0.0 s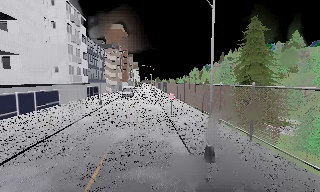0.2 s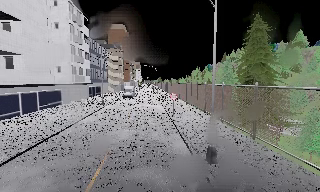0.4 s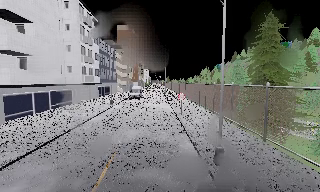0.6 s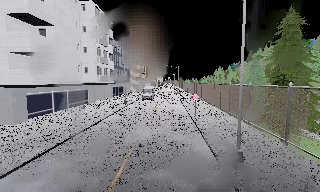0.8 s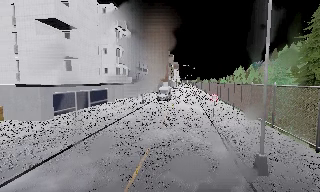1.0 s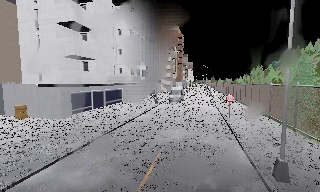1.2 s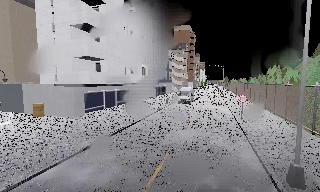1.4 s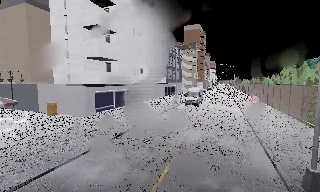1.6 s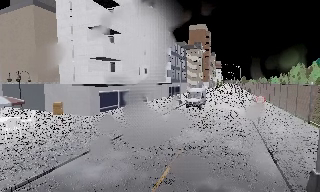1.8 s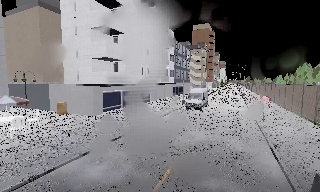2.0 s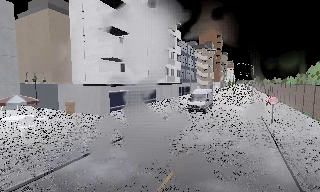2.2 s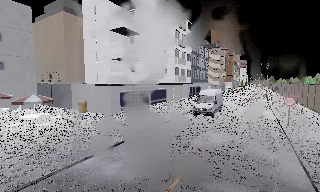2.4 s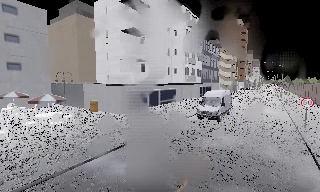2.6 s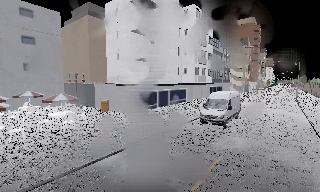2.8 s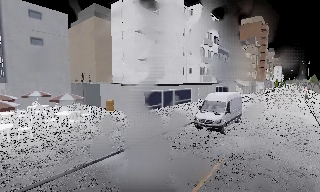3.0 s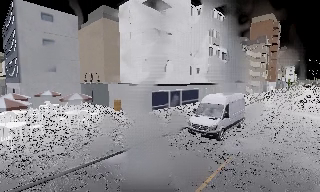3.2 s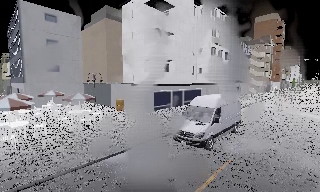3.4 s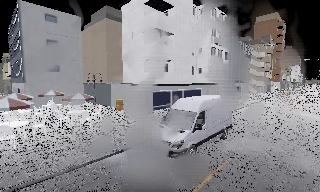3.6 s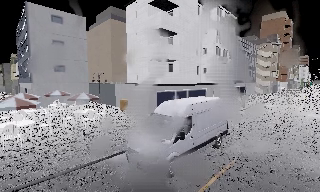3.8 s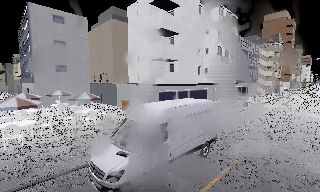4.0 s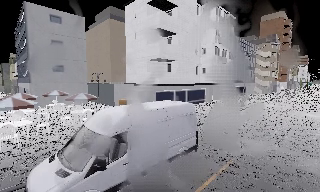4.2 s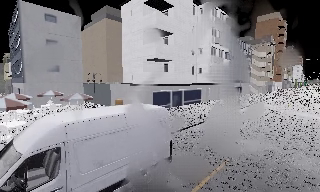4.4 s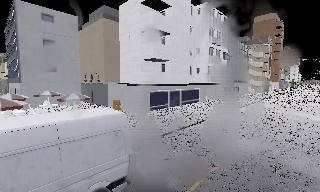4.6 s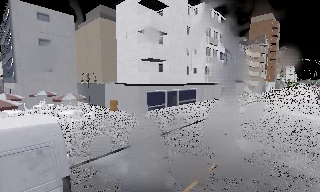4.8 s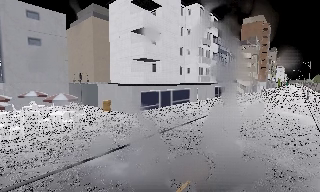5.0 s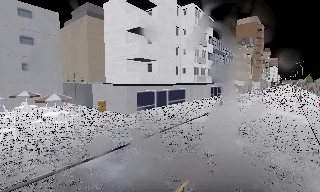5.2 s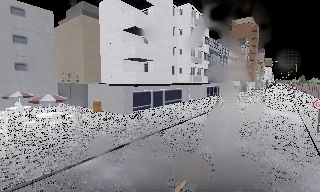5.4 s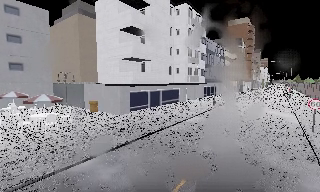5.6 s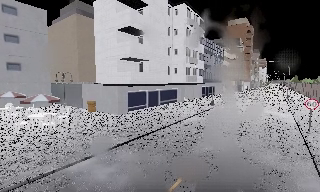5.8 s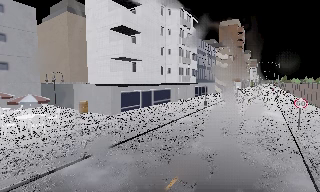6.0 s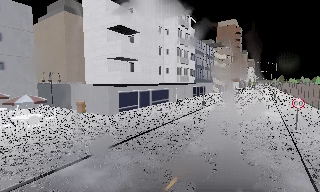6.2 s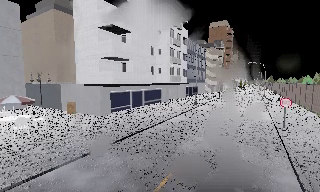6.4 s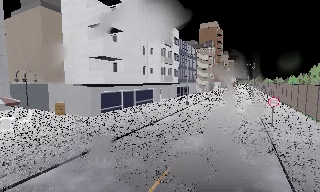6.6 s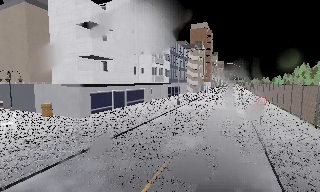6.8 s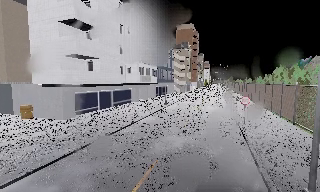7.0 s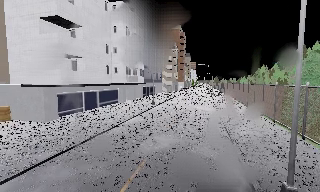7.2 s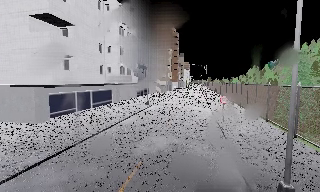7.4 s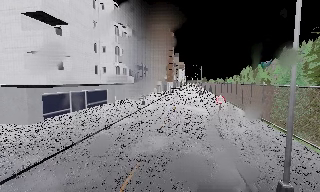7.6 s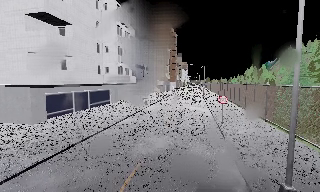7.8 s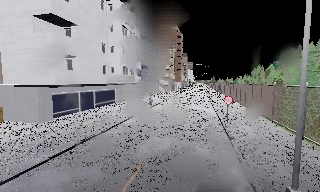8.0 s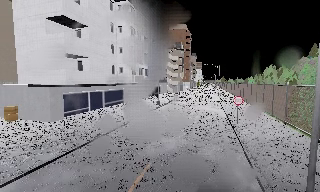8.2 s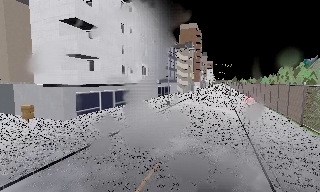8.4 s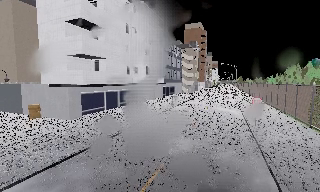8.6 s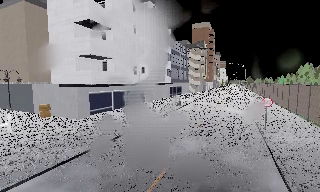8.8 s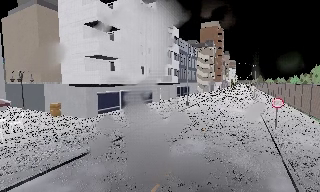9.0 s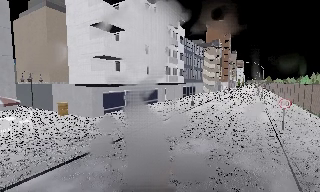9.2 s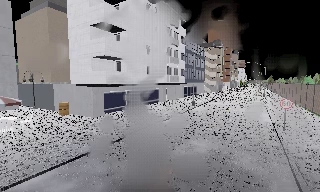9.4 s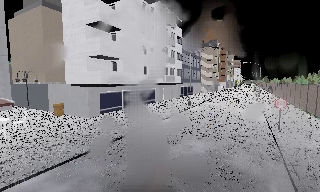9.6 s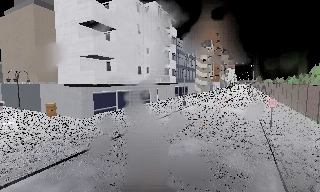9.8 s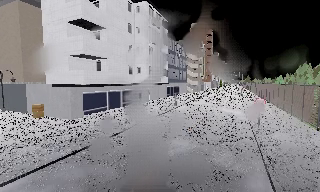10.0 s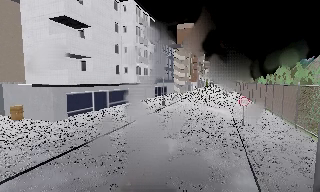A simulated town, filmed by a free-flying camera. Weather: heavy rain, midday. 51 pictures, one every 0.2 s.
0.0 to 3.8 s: The scene slides to the right, as the camera pans about 50 degrees to its left. It travels to its right and forward, about 1 m.
3.8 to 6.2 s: The scene slides to the left, as the camera pans about 15 degrees to its right.
6.2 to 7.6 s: The camera pans to its right, which is clockwise from overhead, by about 20 degrees.
7.6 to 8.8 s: The camera swings to its left by about 15 degrees, and the scene slides to the right.
8.8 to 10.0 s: The camera shifts only a little, or ends up much as it began.
The film runs forward here.
